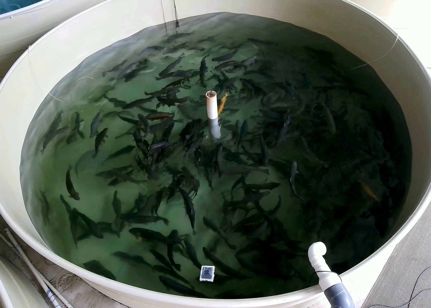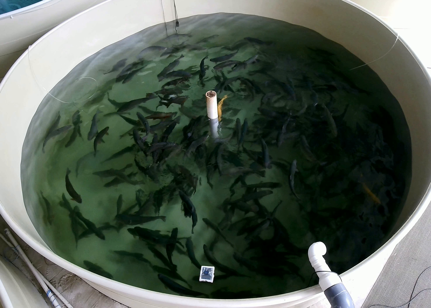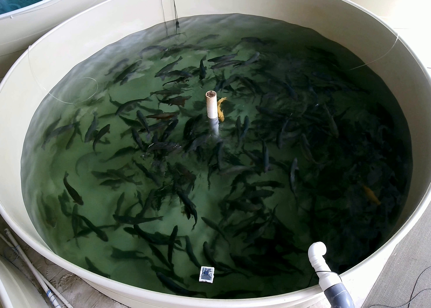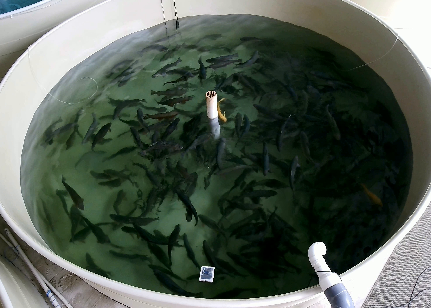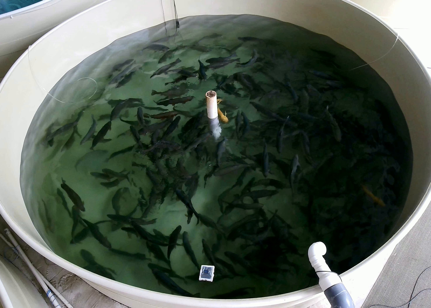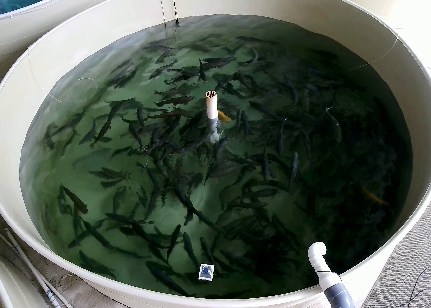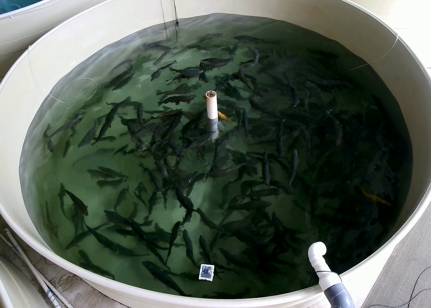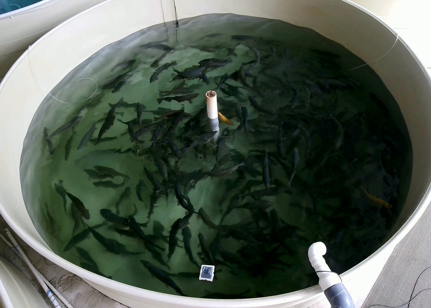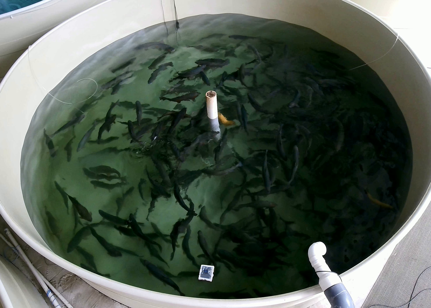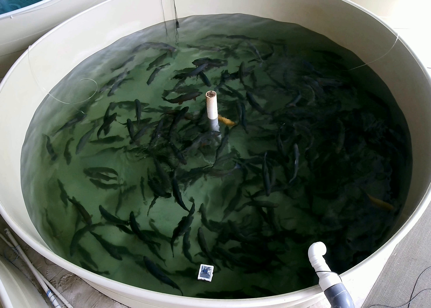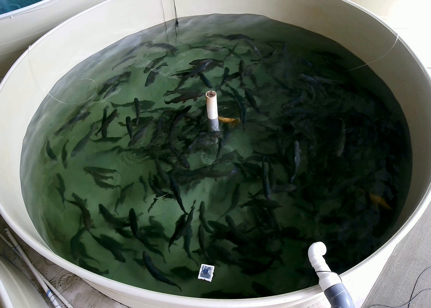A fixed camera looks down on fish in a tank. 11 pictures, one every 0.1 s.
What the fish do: Foraging.
